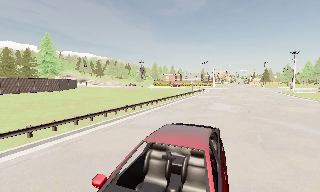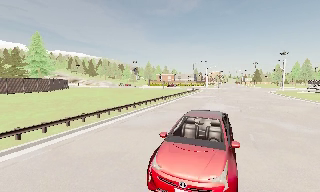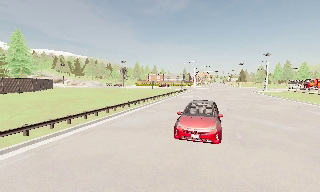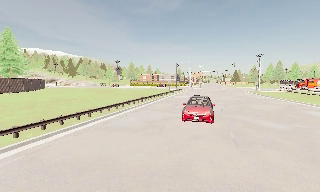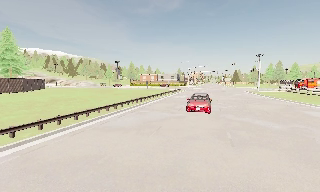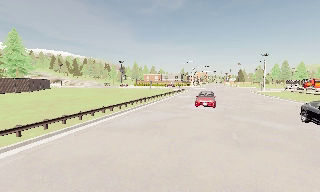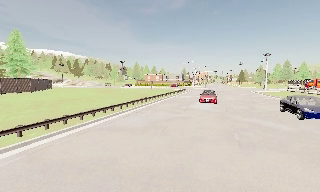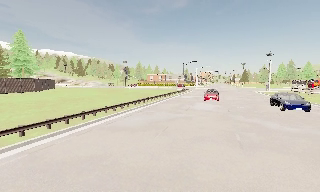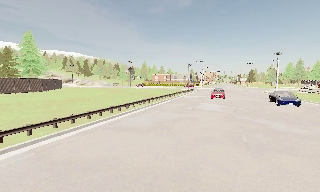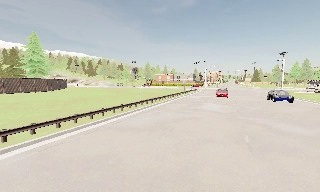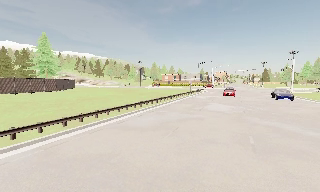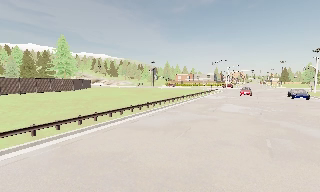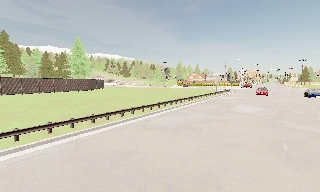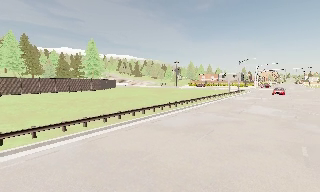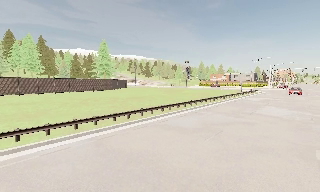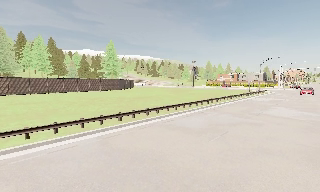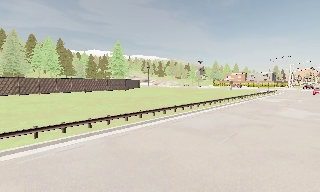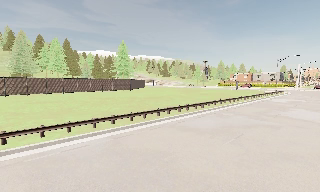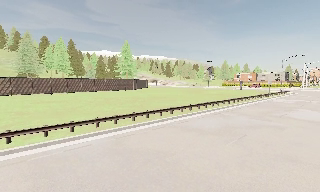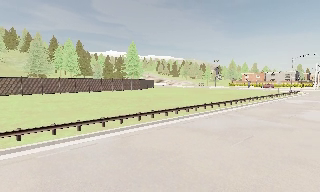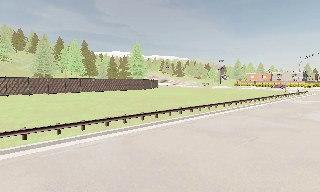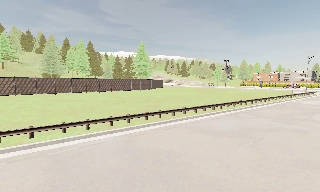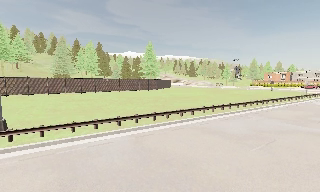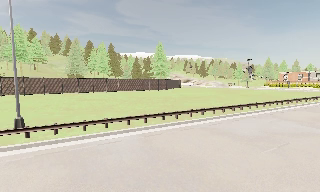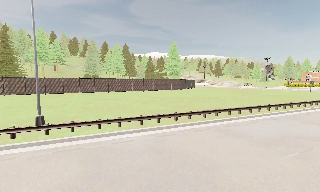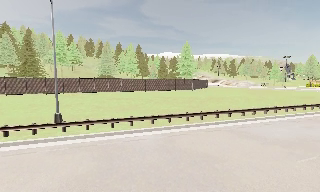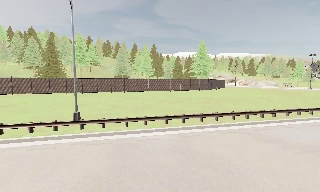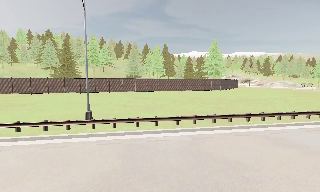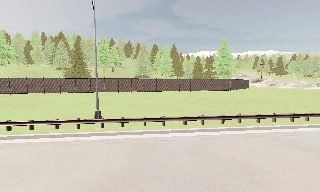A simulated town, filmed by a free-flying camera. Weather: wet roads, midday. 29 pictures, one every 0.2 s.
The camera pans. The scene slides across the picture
to the right.
The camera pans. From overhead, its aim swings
counterclockwise.
0.0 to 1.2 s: The camera shifts only a little, or ends up much as it began.
1.2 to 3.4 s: The scene slides to the right, as the camera pans about 30 degrees to its left. It travels to its right, about 0.5 m.
3.4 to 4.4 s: The camera shifts only a little, or ends up much as it began.
4.4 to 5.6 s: The camera pans to its left, which is counterclockwise from overhead, by about 25 degrees.
The film runs backward here.
